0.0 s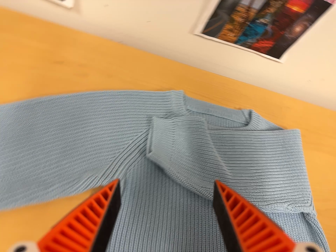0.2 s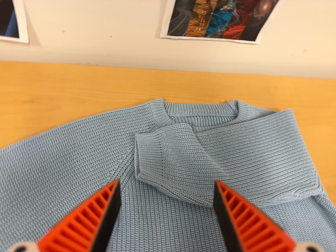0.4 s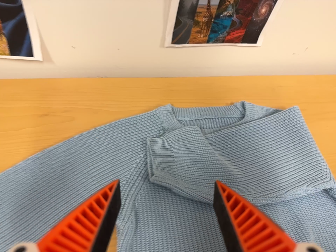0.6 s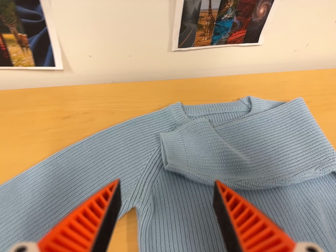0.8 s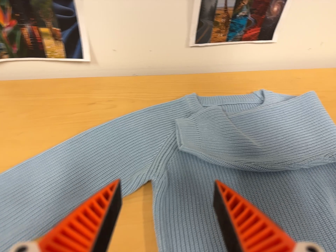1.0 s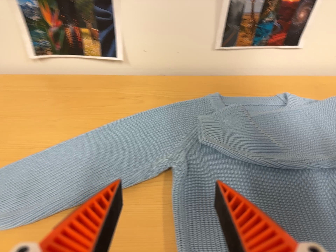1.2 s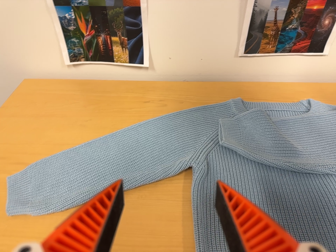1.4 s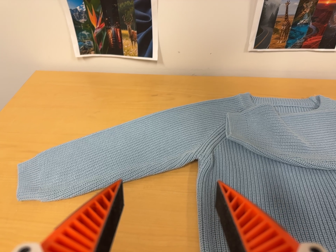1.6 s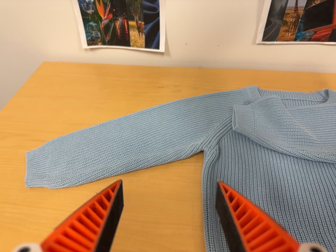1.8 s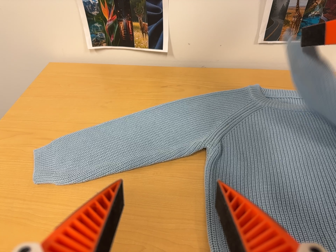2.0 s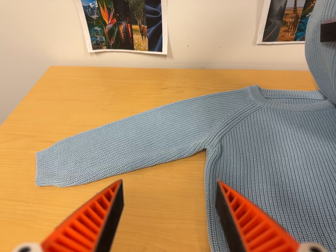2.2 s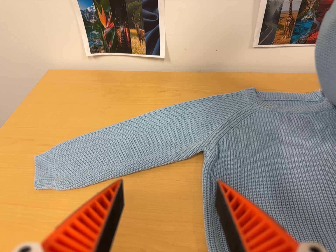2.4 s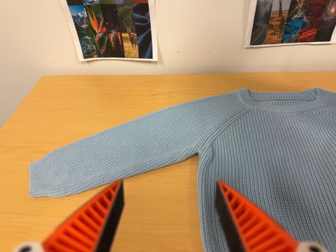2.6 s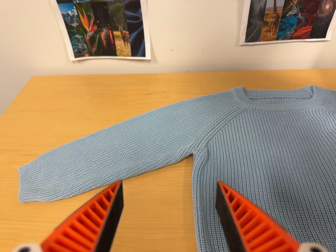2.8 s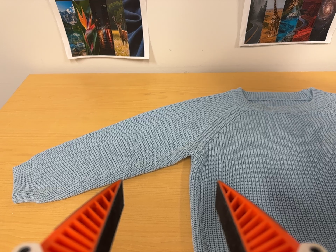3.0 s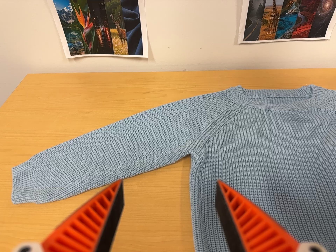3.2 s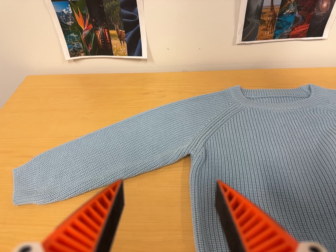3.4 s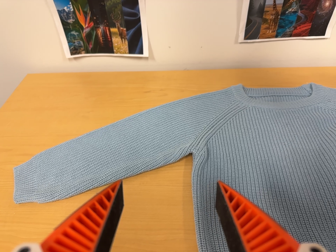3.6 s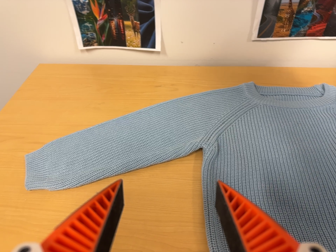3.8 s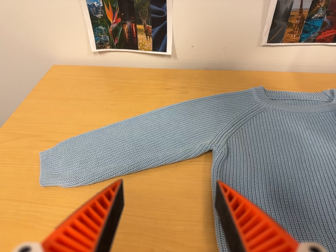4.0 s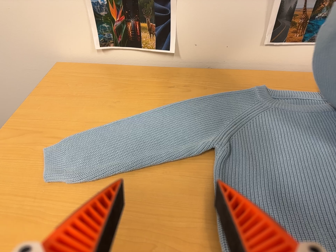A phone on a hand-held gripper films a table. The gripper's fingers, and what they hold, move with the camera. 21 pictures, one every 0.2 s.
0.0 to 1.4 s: The camera pans to its left by about 25 degrees. It travels toward the bottom of its view and backward, about 16 cm. Its aim tips toward the top of its view by about 10 degrees. It rolls about its line of sight by about 10 degrees, and the scene rotates counterclockwise.
1.4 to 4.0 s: The camera shifts only a little, or ends up much as it began.
The film runs backward here.
